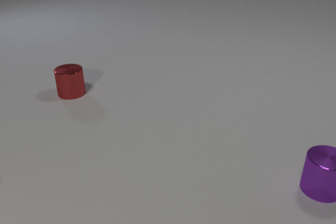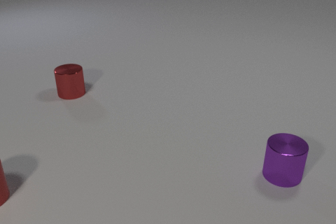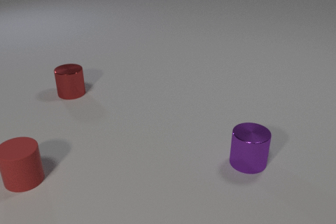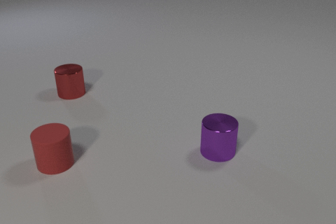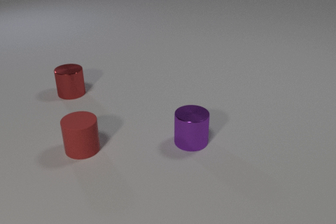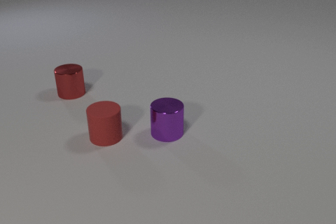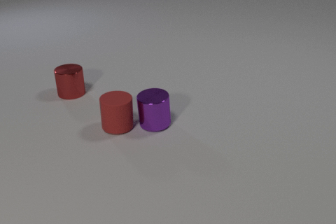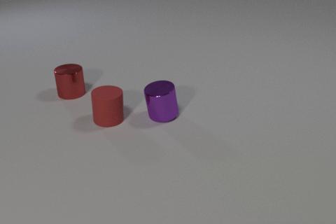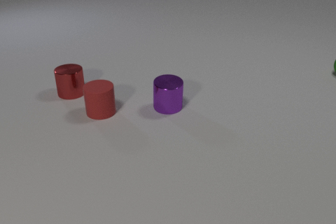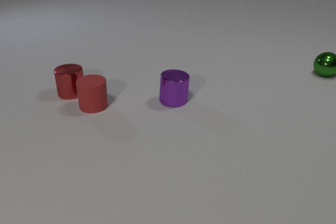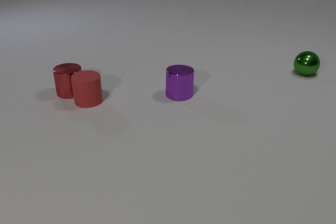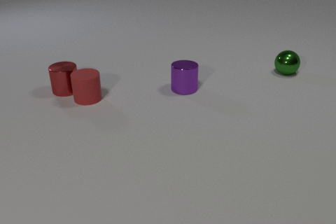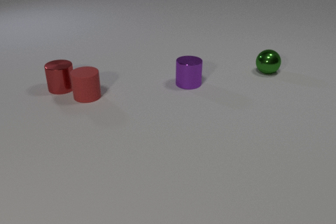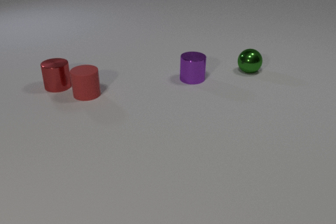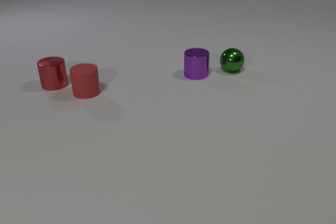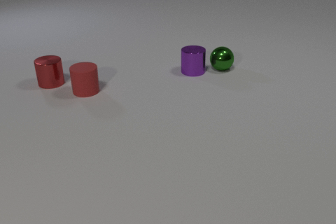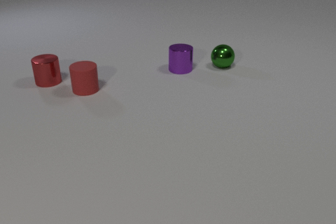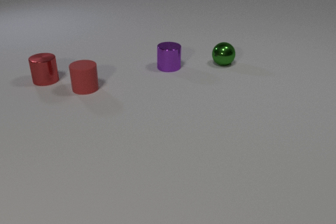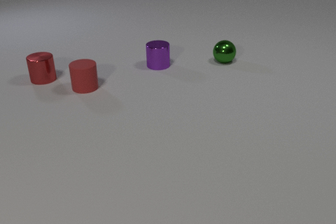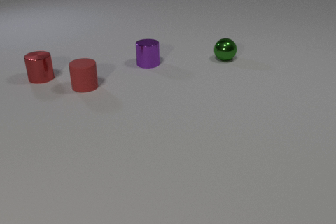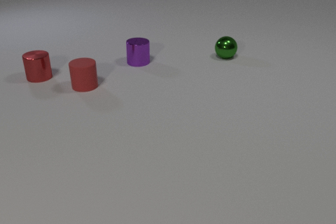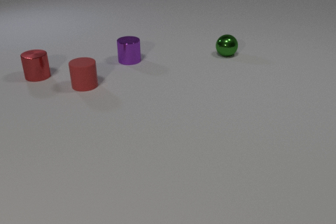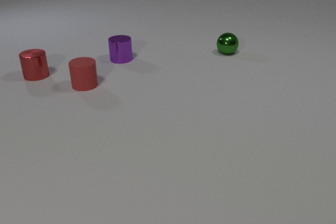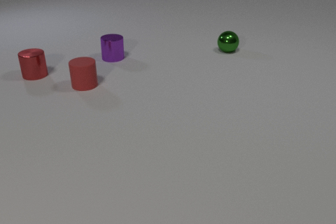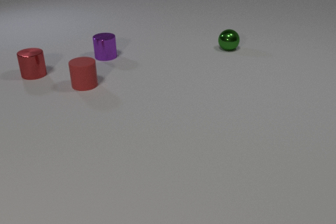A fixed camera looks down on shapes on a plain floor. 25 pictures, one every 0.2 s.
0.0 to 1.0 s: The red rubber cylinder comes in at the left edge, slides to the right and away from the camera. The purple metal cylinder slides to the left and away from the camera.
1.0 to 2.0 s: The red rubber cylinder slides away from the camera. The purple metal cylinder slides away from the camera. The green metal sphere comes in at the right edge, rolls to the left. The red rubber cylinder and the purple metal cylinder collide. The red rubber cylinder and the red metal cylinder collide.
2.0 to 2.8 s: The red rubber cylinder slides away from the camera. The purple metal cylinder slides away from the camera. The green metal sphere rolls to the left. The red metal cylinder slides away from the camera and to the left.
2.8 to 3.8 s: The red rubber cylinder slides away from the camera. The purple metal cylinder slides to the left and away from the camera. The green metal sphere rolls away from the camera. The red metal cylinder slides away from the camera and to the left. The purple metal cylinder and the green metal sphere collide.
3.8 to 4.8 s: The purple metal cylinder slides to the left and away from the camera. The green metal sphere rolls away from the camera. The red metal cylinder slides away from the camera and to the left.
How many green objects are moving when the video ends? 1.
How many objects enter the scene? 2.
What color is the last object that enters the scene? green.
